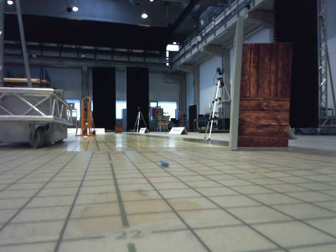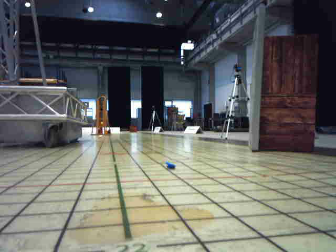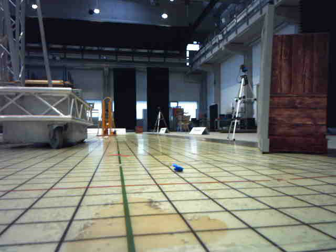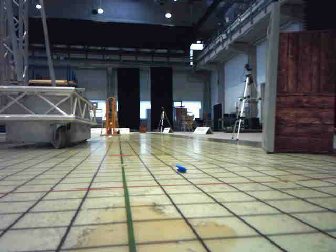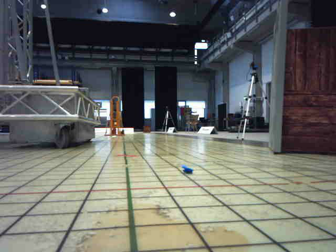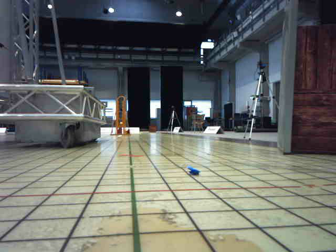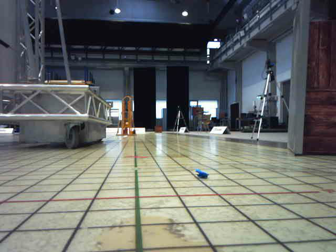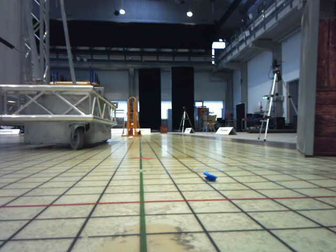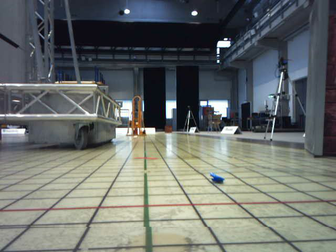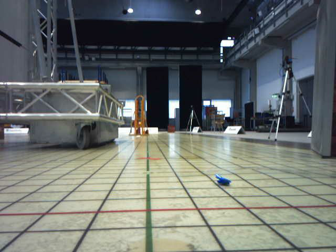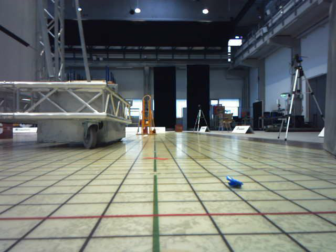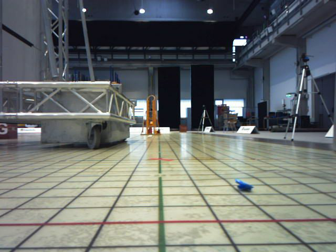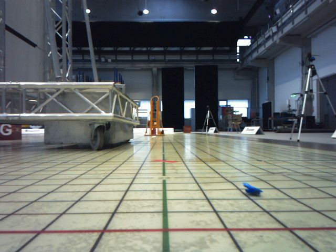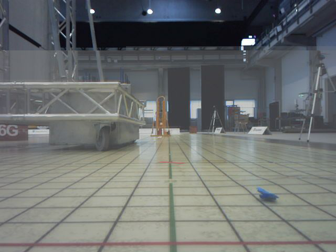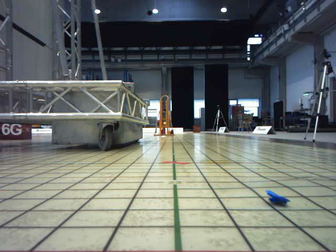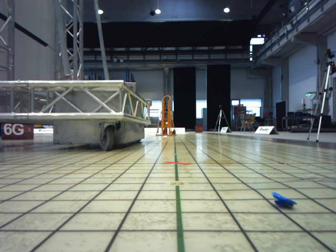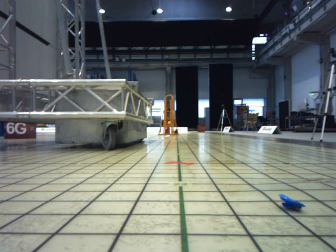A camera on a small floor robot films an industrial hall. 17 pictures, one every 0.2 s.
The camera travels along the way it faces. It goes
forward.
0.0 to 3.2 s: The camera pans to its left, which is counterclockwise from overhead, by about 15 degrees. It travels forward, about 0.6 m, so what stands in front looms larger.
The film runs forward here.
